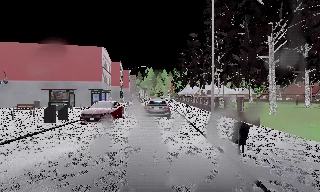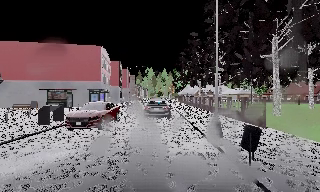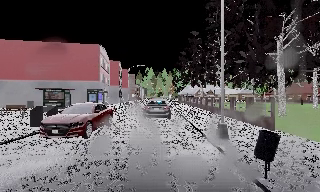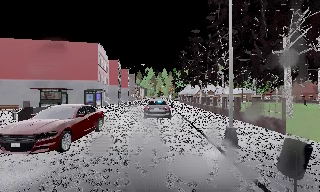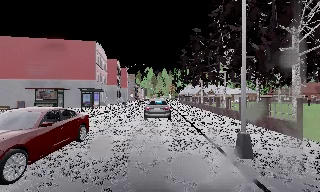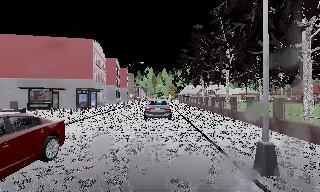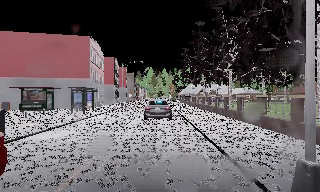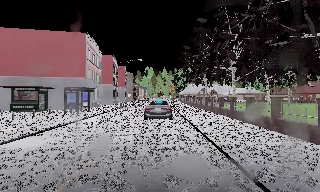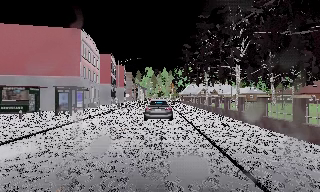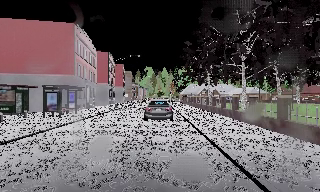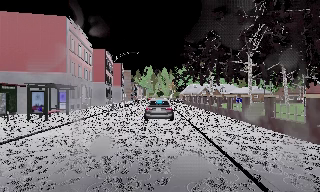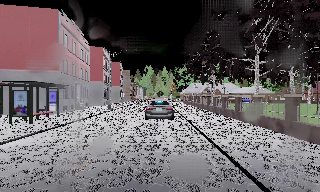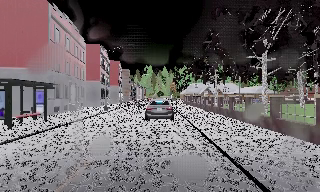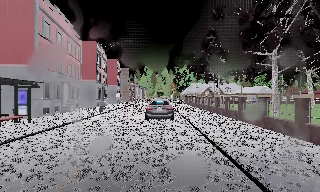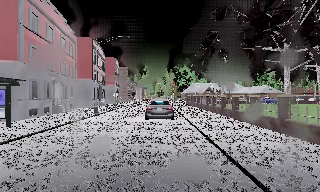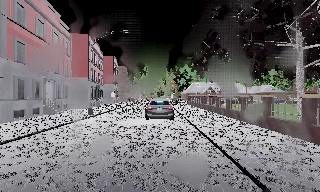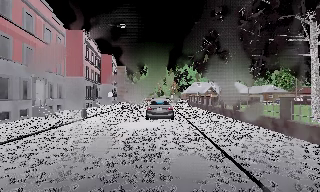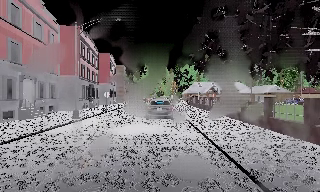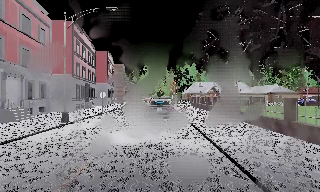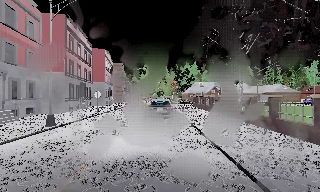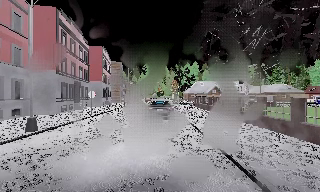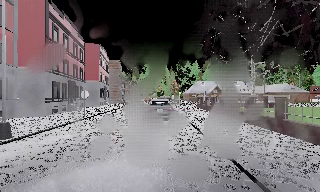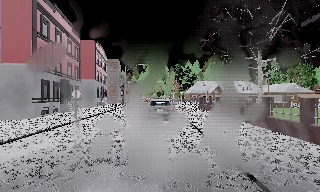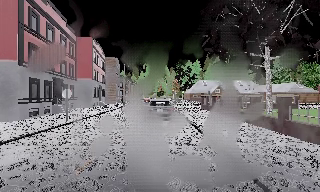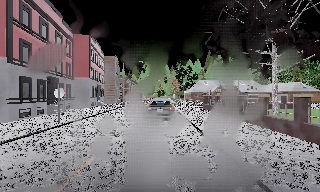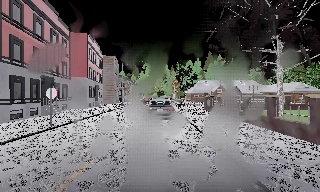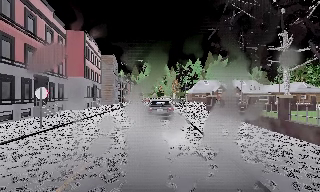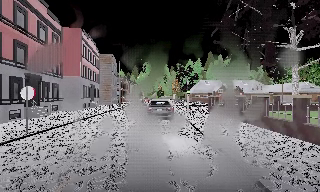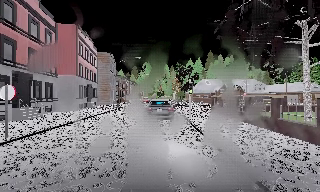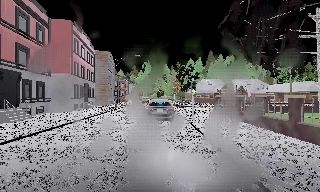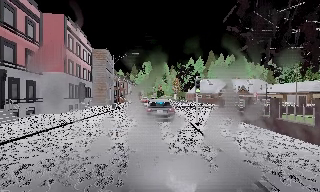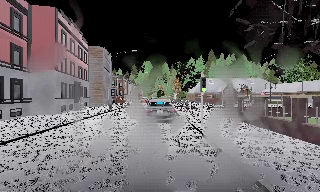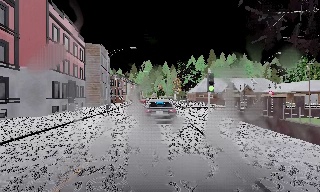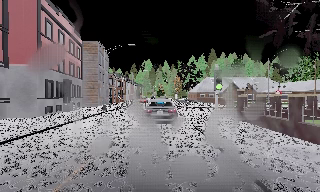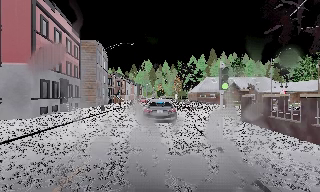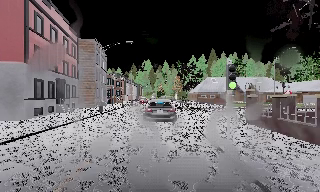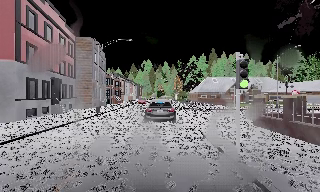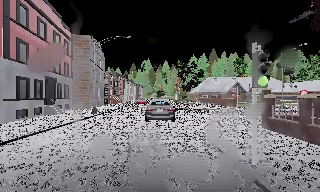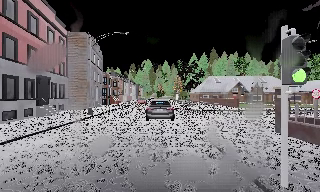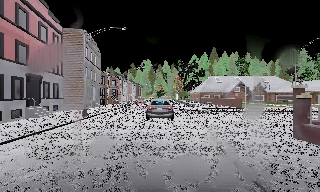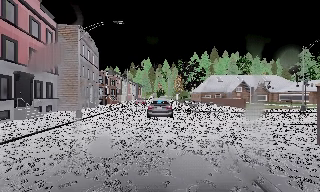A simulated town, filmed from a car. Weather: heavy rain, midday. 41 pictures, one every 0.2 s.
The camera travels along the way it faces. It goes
forward.
0.0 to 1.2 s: The camera travels forward, about 5 m, so what stands in front looms larger. It gains speed.
1.2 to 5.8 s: The camera travels forward, about 30 m, so what stands in front looms larger.
5.8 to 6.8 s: The camera travels forward, about 5 m, so what stands in front looms larger. It loses speed.
6.8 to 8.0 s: The camera travels forward, about 5 m, so what stands in front looms larger.
The film runs forward here.
